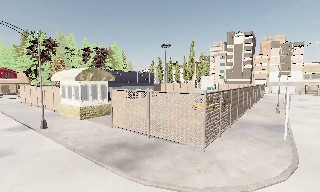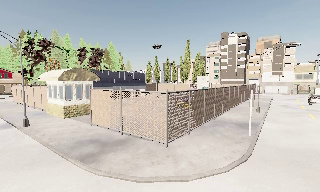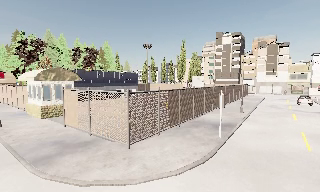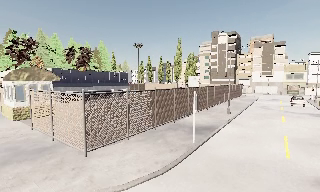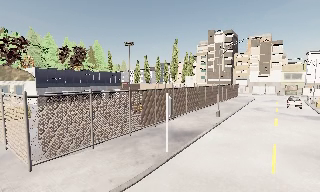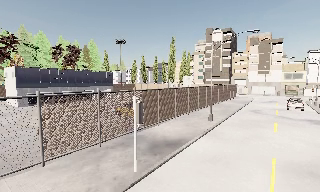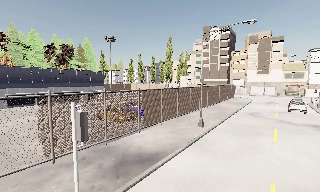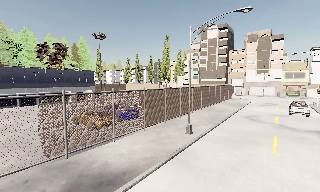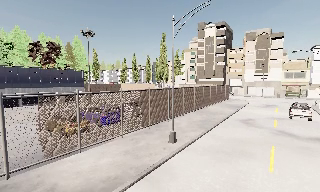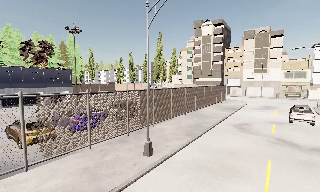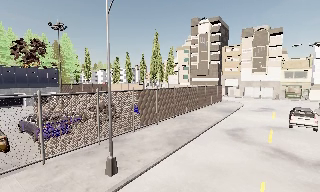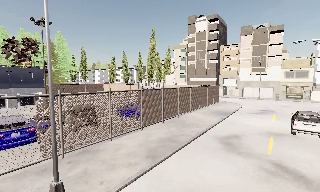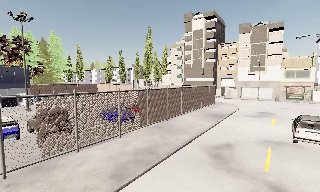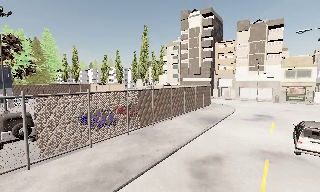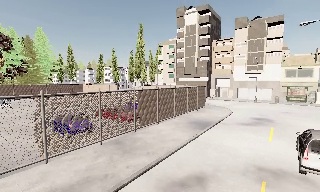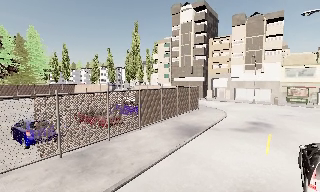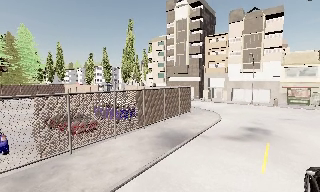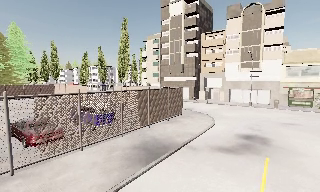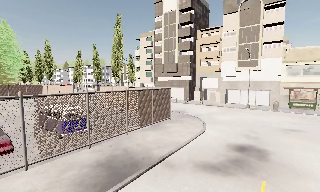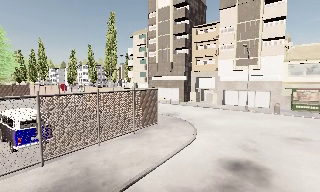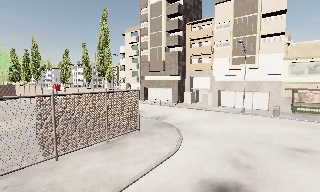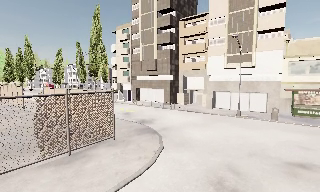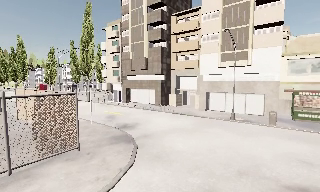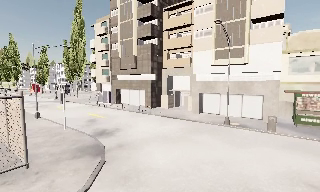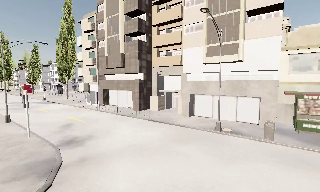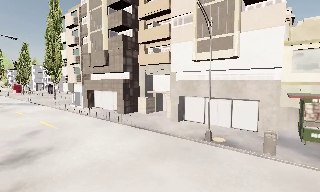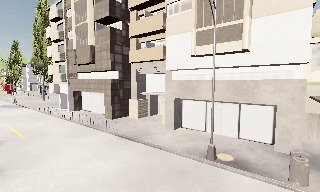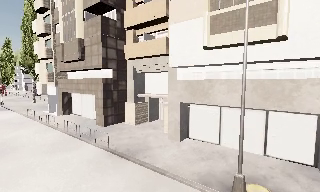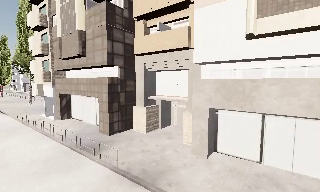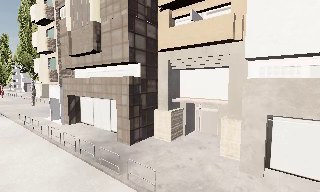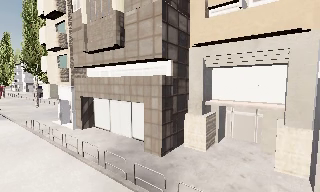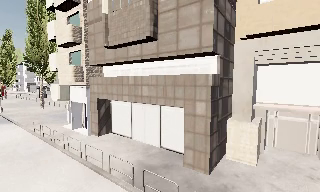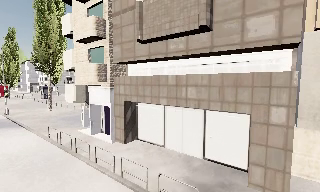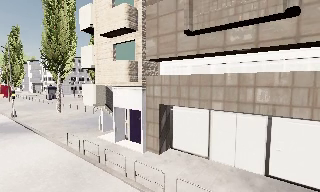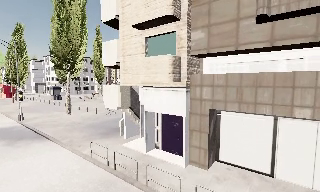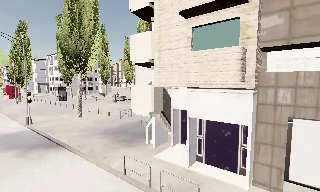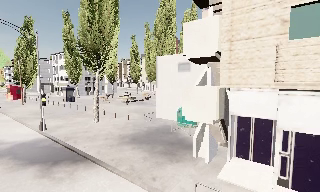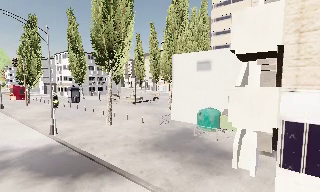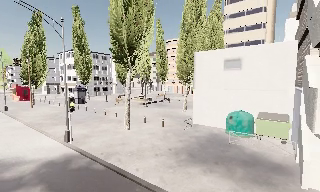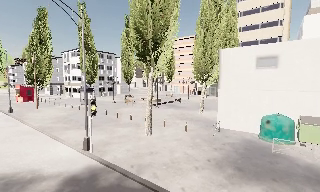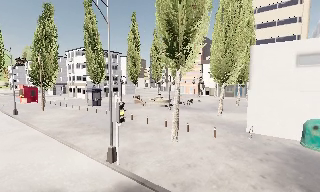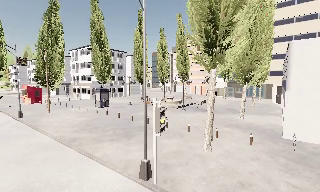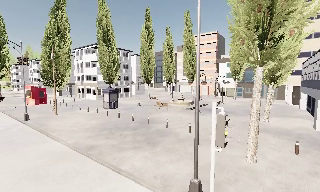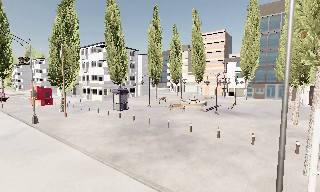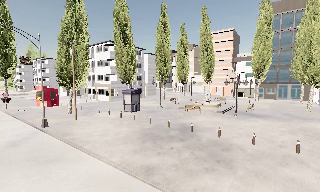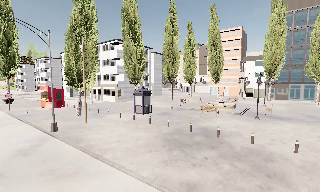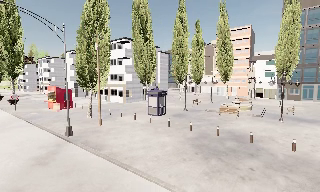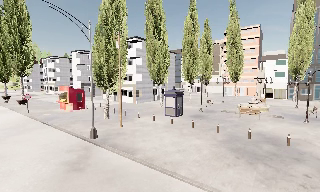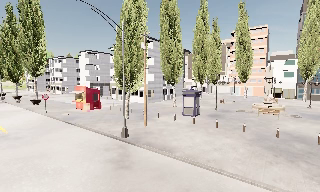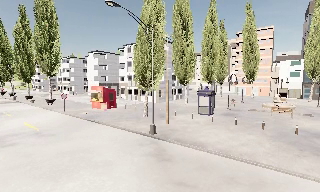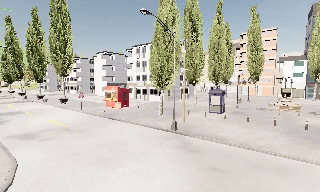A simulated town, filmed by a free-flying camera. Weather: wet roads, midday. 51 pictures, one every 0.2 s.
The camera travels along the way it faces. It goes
forward.
0.0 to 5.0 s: The camera travels forward and to its right, about 50 m, so what stands in front looms larger.
5.0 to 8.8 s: The camera travels to its left and forward, about 40 m, so close, fixed things drift to the right.
8.8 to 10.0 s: The camera travels to its left, about 11 m, so close, fixed things drift to the right.
The film runs backward here.
